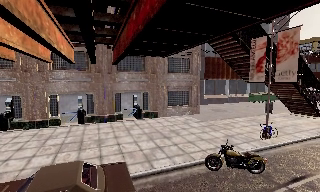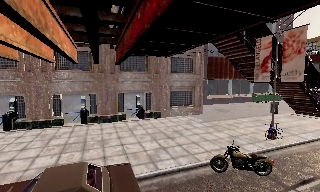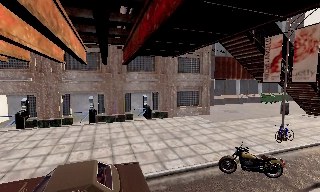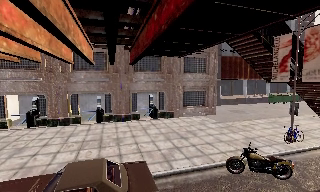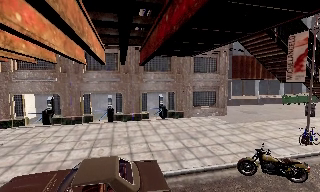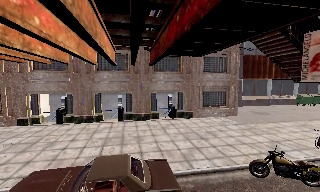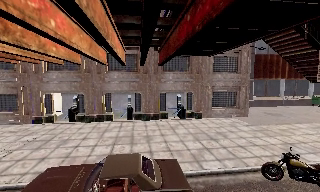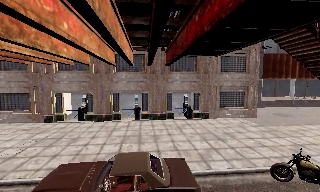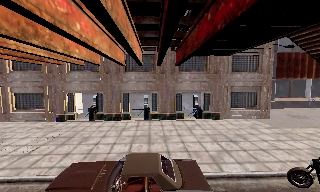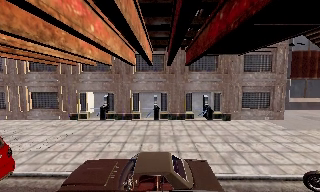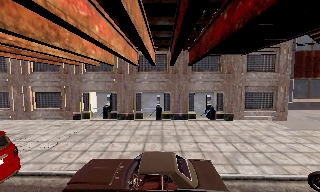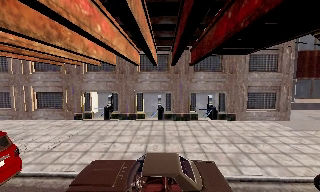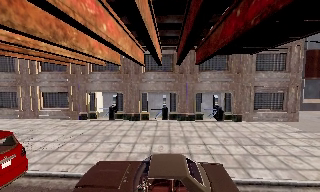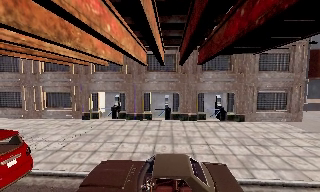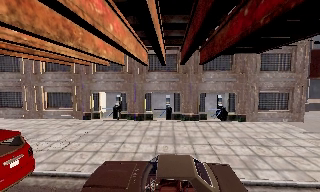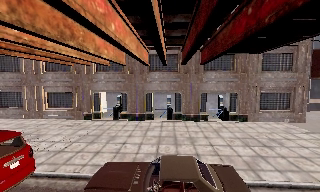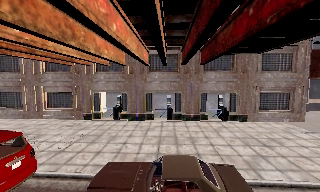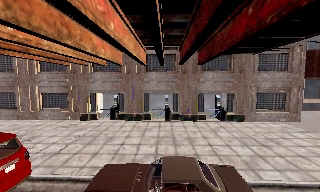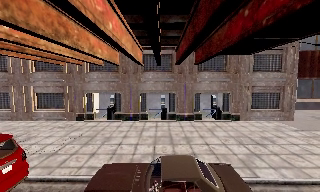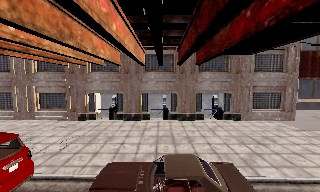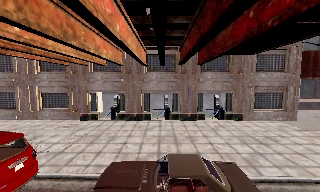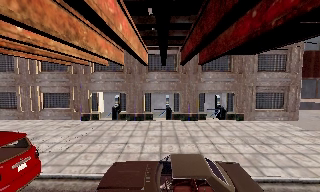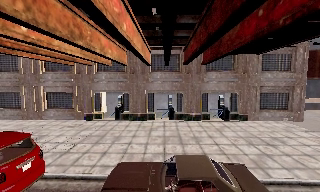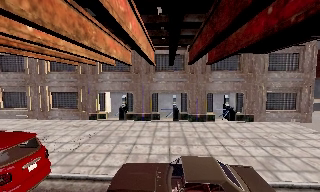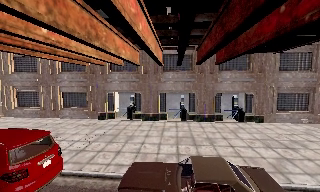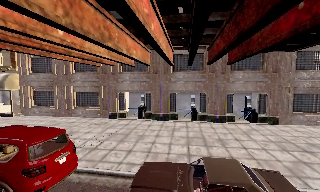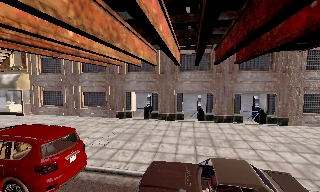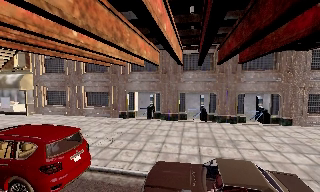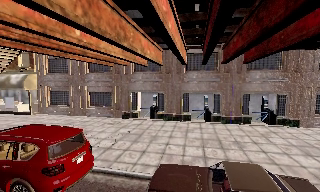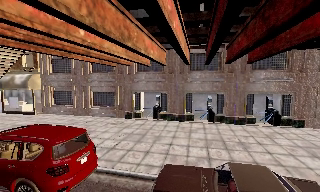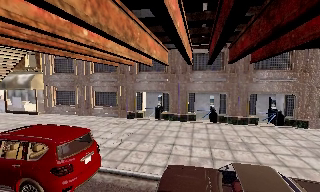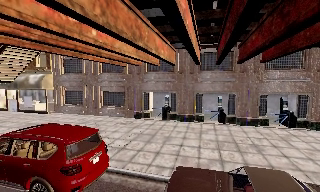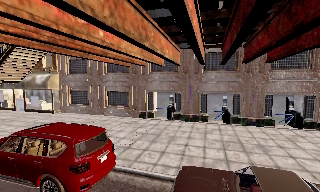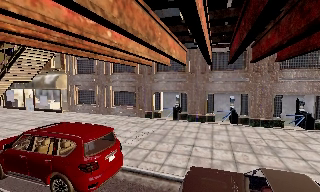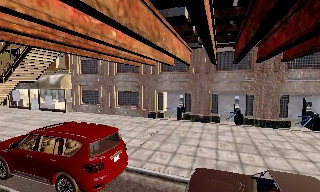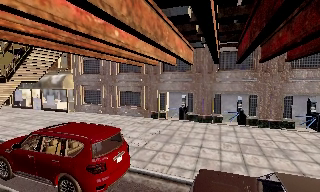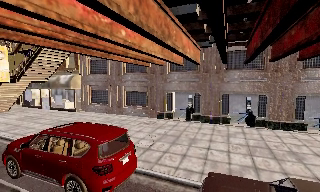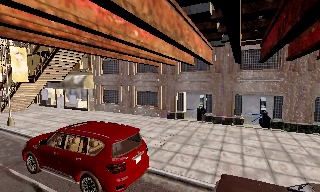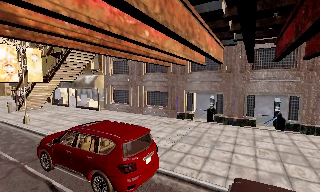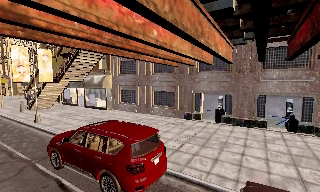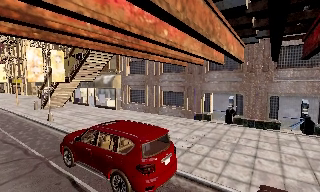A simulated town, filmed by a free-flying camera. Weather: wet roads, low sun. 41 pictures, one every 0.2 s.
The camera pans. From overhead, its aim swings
counterclockwise.
The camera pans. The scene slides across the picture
to the right.
0.0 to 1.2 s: The camera pans to its left, which is counterclockwise from overhead, by about 15 degrees. It travels to its left, about 0.5 m, so close, fixed things drift to the right.
1.2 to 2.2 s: The camera shifts only a little, or ends up much as it began.
2.2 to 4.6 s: The camera travels to its left, about 1 m, so close, fixed things drift to the right.
4.6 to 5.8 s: The camera swings to its left by about 10 degrees, and the scene slides to the right.
5.8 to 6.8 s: The camera shifts only a little, or ends up much as it began.
6.8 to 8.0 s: The camera pans to its left, which is counterclockwise from overhead, by about 15 degrees.
The film runs forward here.
